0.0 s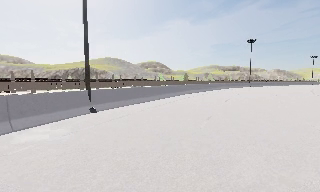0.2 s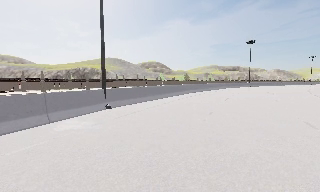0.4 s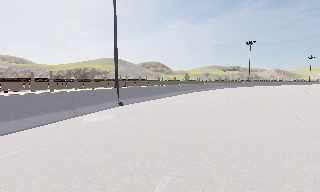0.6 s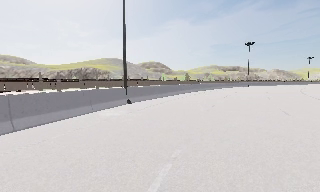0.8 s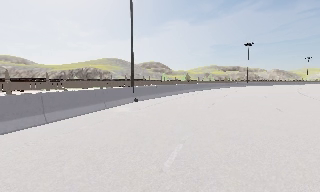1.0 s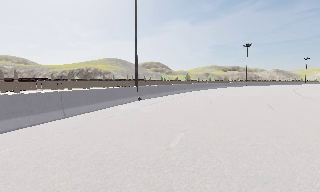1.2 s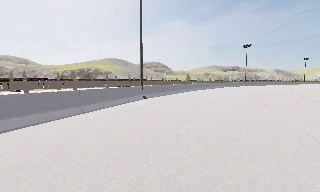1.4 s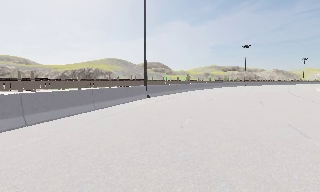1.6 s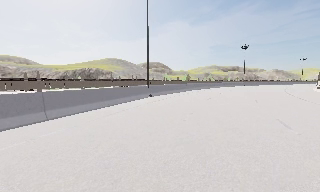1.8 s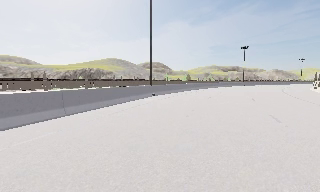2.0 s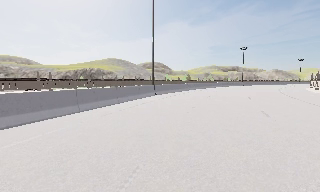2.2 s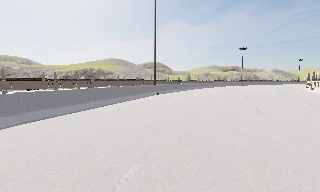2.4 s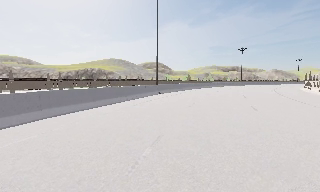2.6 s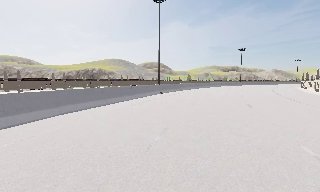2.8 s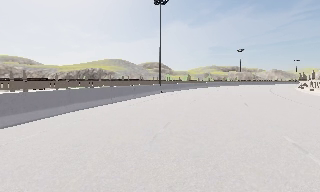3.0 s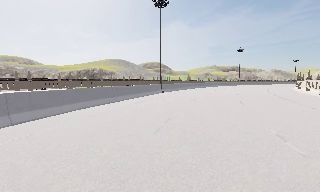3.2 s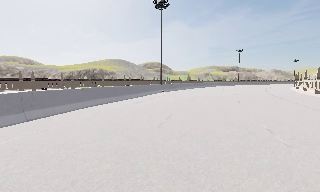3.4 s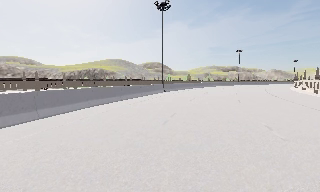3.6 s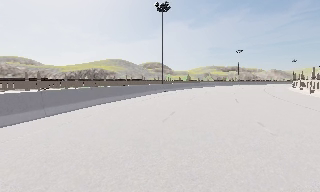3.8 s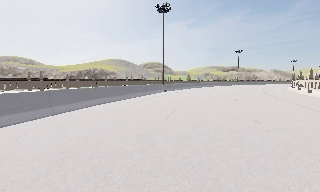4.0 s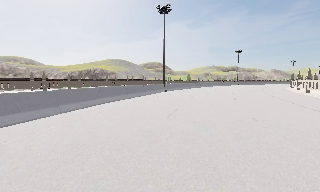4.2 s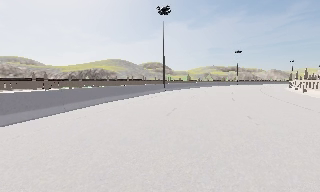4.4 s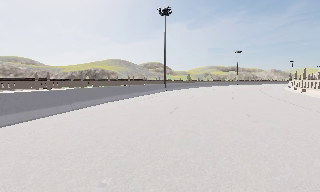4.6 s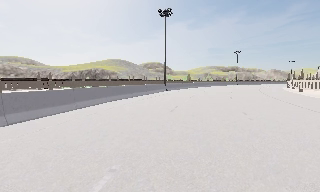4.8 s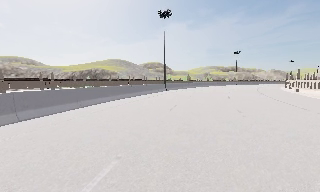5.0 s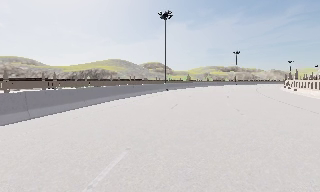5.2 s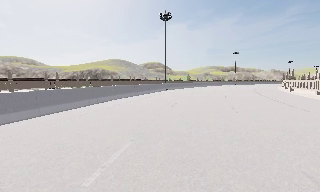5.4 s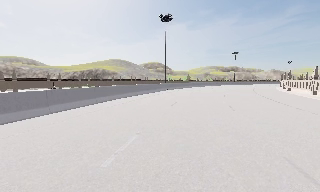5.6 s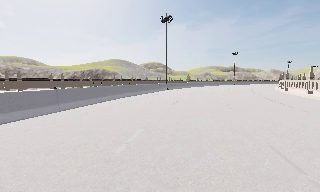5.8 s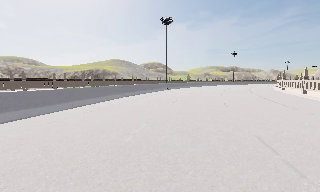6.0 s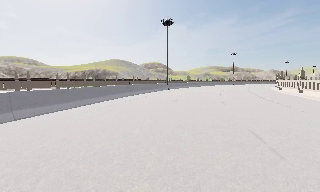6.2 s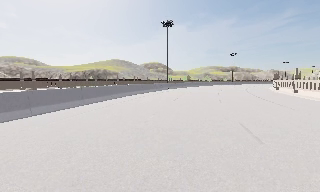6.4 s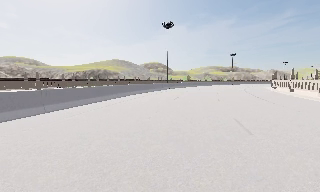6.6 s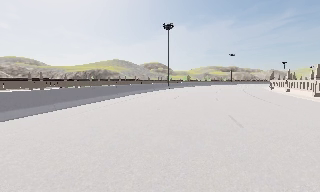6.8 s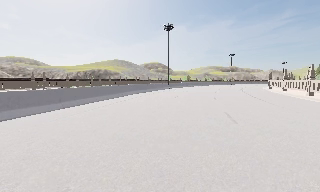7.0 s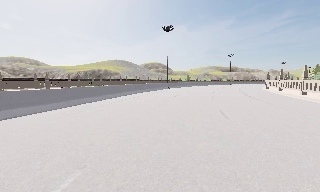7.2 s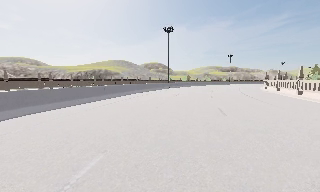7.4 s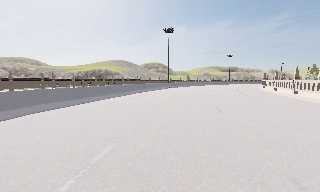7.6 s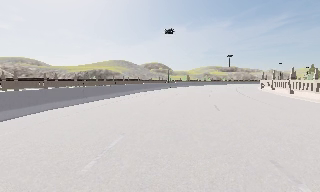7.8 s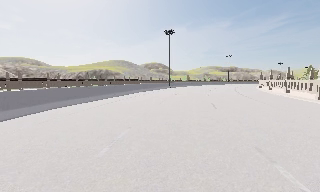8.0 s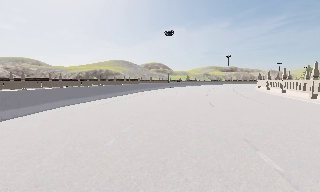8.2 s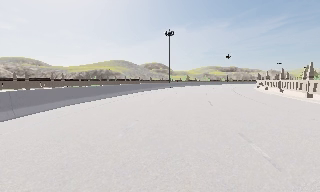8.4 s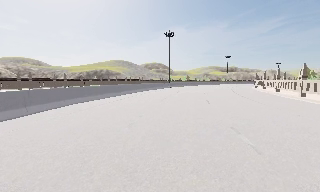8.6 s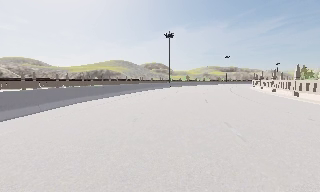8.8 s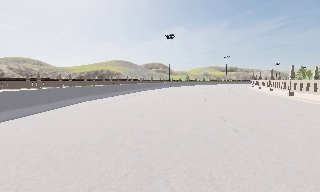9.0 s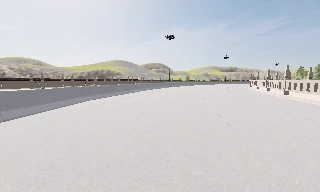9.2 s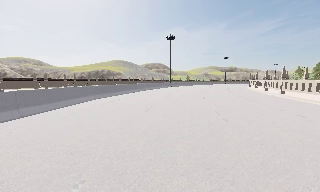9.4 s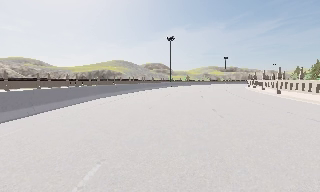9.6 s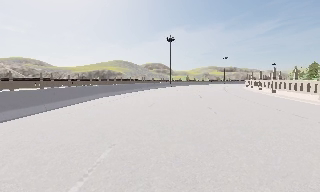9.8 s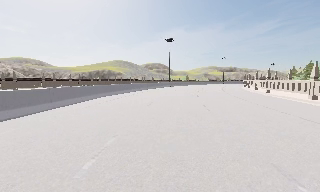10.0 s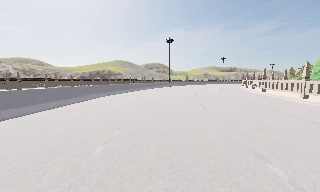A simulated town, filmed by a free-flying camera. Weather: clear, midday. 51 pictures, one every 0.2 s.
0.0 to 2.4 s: The camera travels backward, about 11 m, so what stands in front gets smaller.
2.4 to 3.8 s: The camera travels backward, about 4 m, so what stands in front gets smaller. It loses speed.
3.8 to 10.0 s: The camera travels backward, about 18 m, so what stands in front gets smaller.
The film runs backward here.
